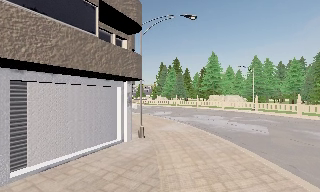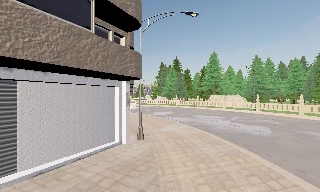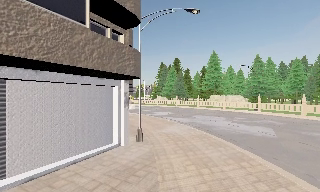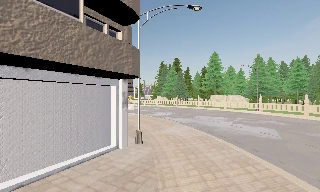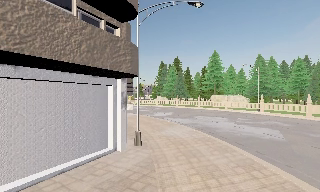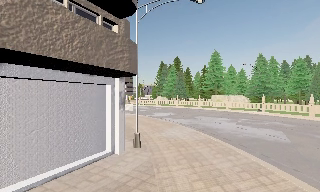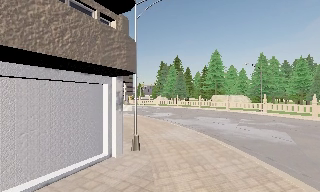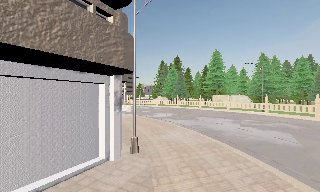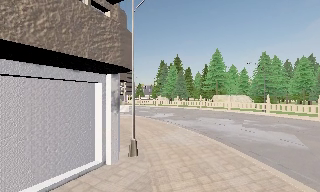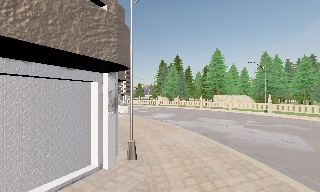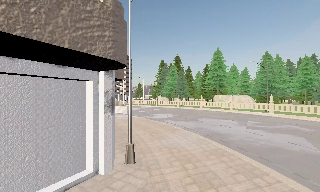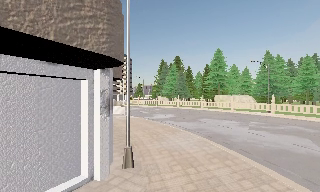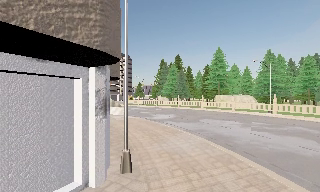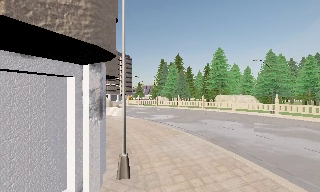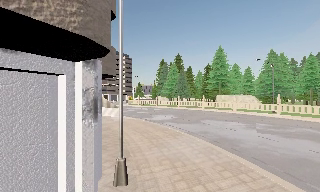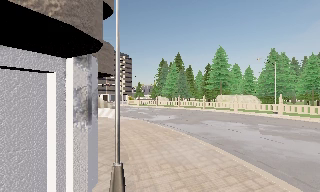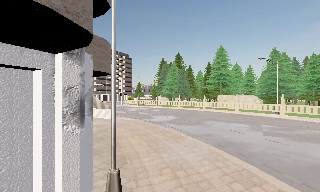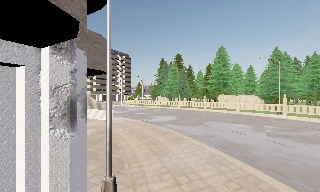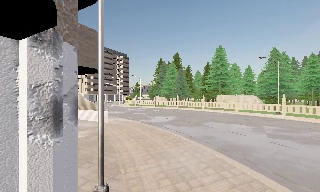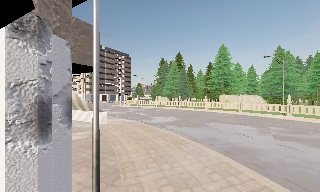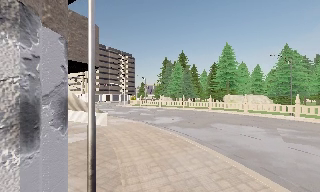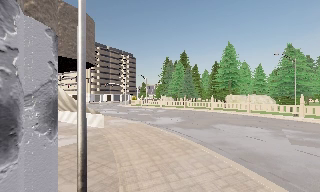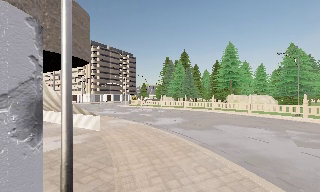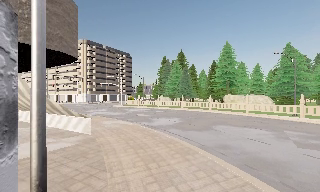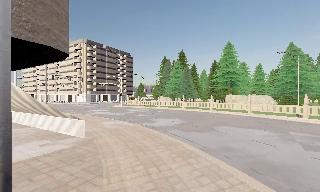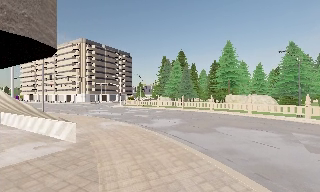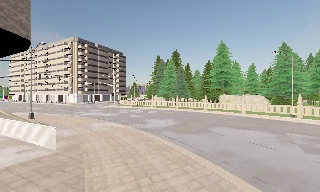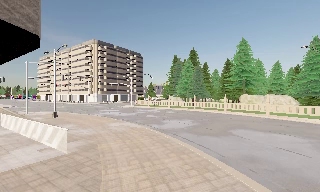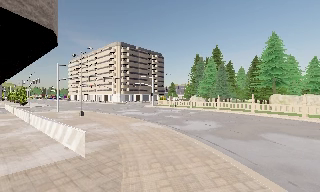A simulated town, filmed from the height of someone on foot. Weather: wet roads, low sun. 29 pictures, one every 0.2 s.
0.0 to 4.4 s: The camera travels forward, about 8 m, so what stands in front looms larger.
4.4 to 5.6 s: The camera swings to its left by about 10 degrees, and the scene slides to the right. It travels forward, about 2 m, so what stands in front looms larger.
The film runs forward here.
